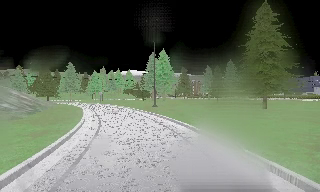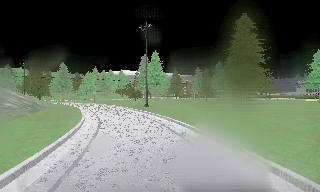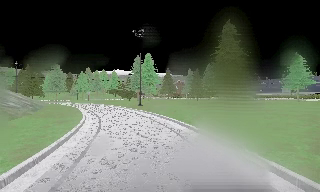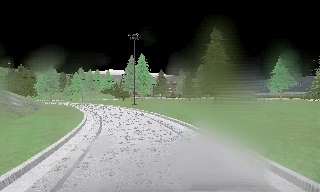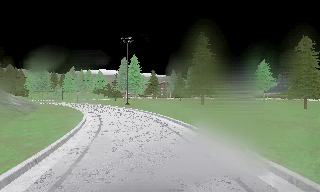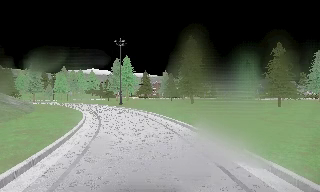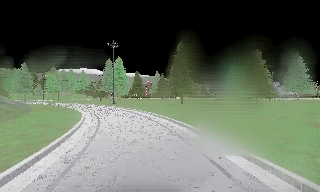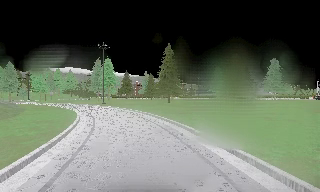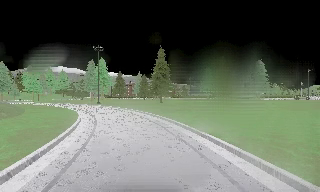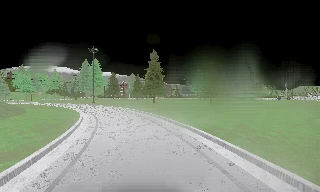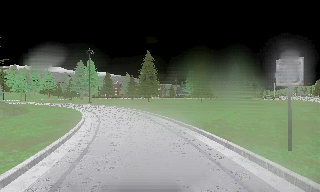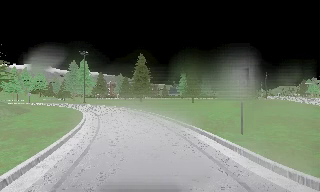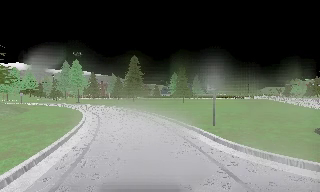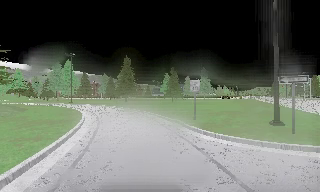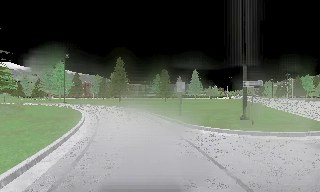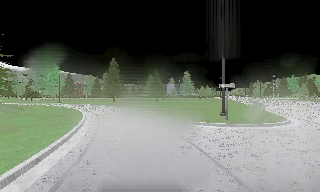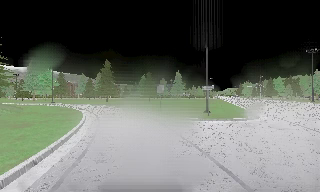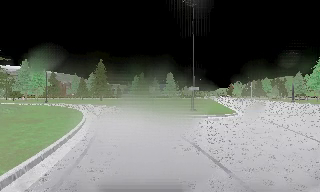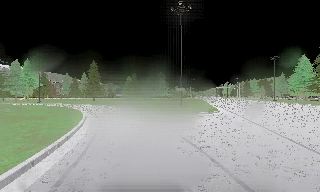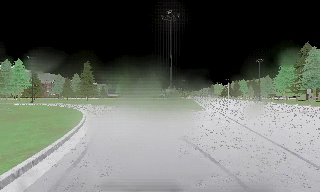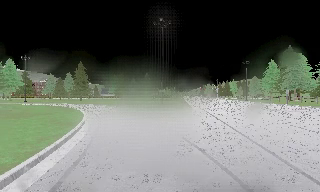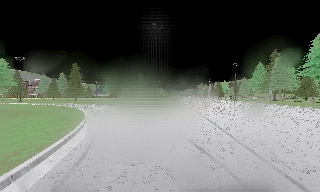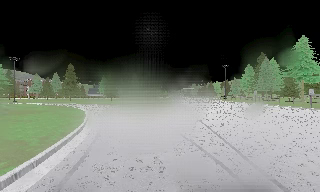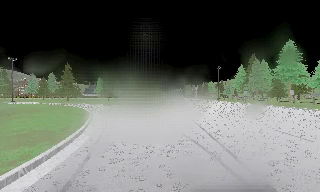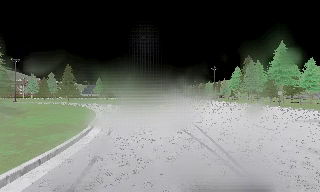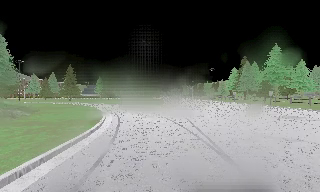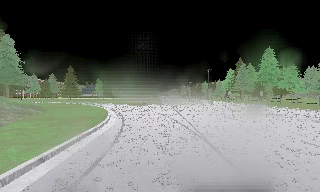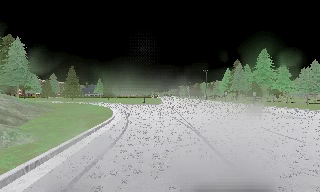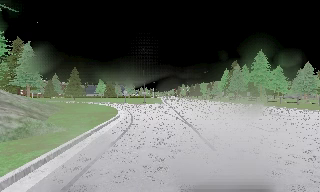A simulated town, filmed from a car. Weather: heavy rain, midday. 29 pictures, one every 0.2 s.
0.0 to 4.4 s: The camera swings to its right by about 60 degrees, and the scene slides to the left. It travels backward, about 40 m.
4.4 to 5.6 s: The camera travels backward, about 11 m, so what stands in front gets smaller.
The film runs backward here.
